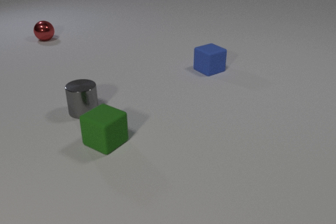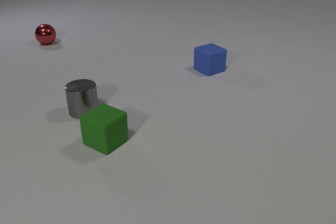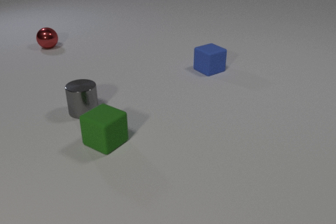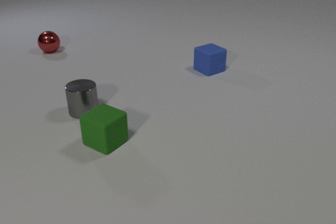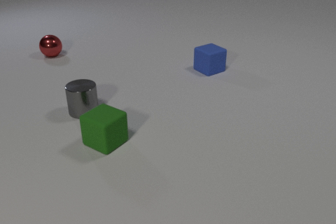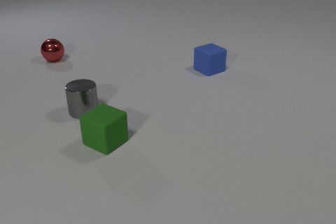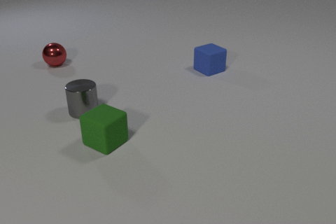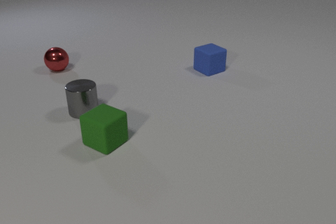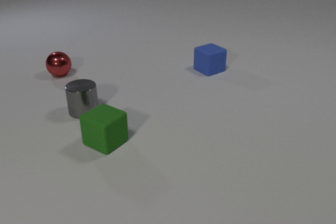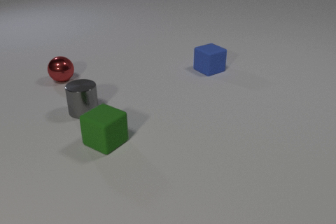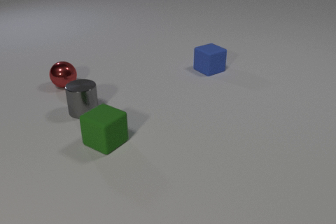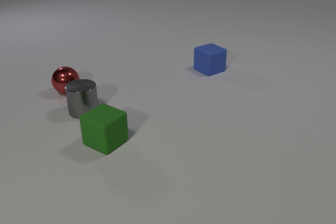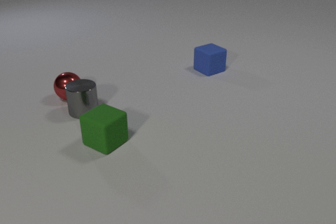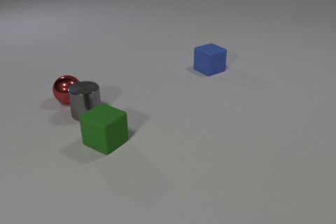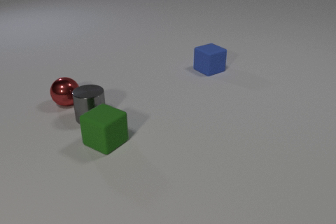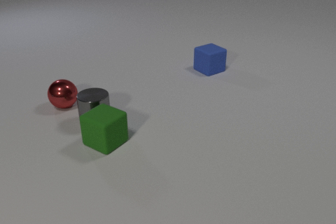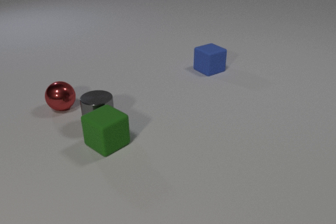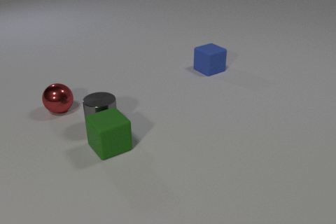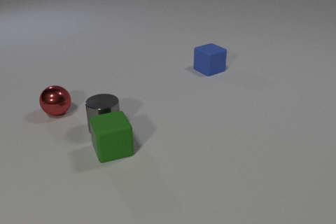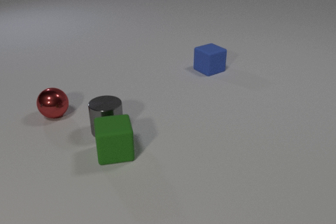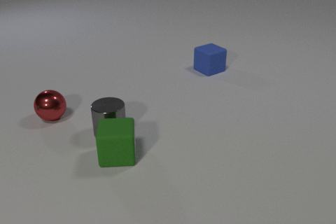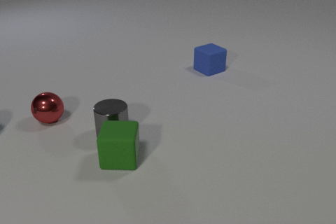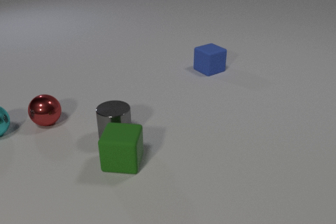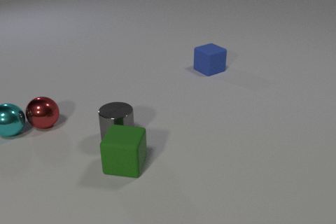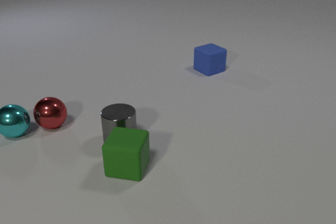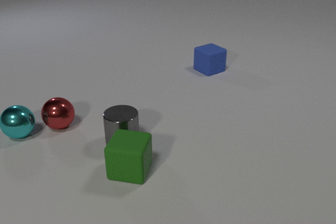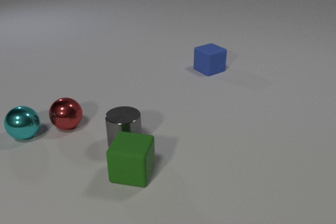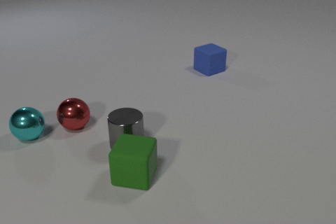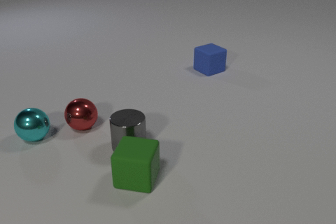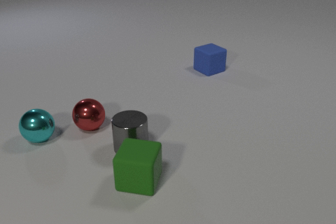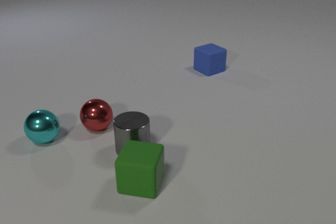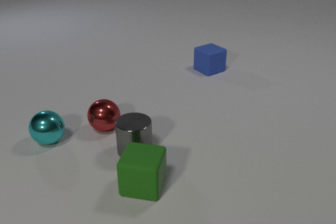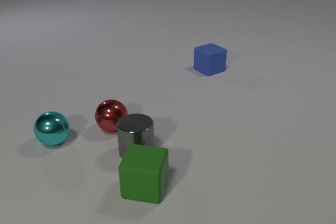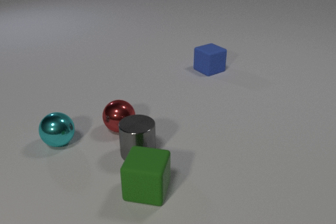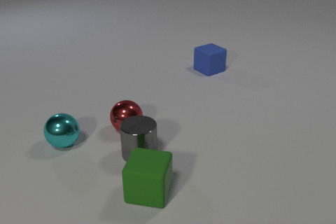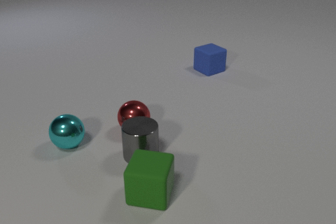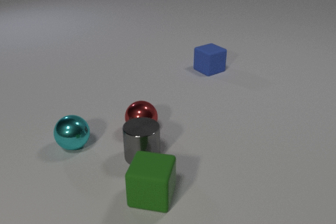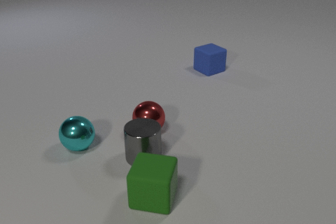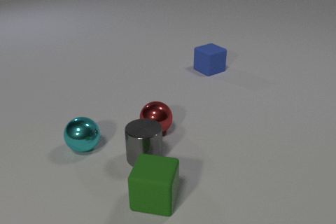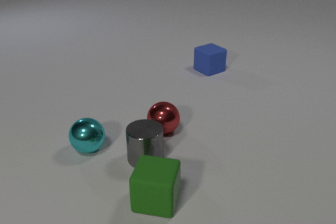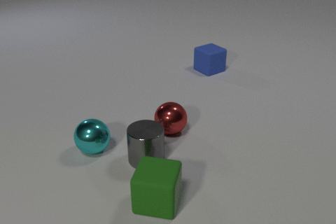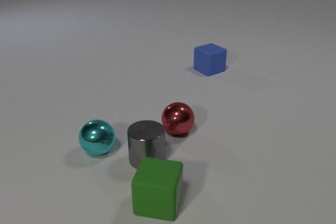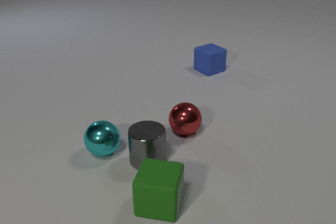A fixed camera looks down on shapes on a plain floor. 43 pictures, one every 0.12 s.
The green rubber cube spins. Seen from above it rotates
clockwise.
The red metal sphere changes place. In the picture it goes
toward the camera.
0.00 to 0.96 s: The red metal sphere rolls toward the camera.
0.96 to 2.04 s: The red metal sphere rolls toward the camera. The gray metal cylinder slides toward the camera and to the right. The green rubber cube slides toward the camera, spins so that its near face slides to the left, clockwise seen from above. The red metal sphere and the gray metal cylinder collide. The gray metal cylinder and the green rubber cube collide.
2.04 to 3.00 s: The red metal sphere rolls toward the camera. The gray metal cylinder slides toward the camera and to the right. The green rubber cube slides toward the camera and to the right, spins so that its near face slides to the left, clockwise seen from above. The cyan metal sphere comes in at the left edge, rolls to the right and toward the camera. The red metal sphere and the cyan metal sphere collide.
3.00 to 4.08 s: The red metal sphere rolls to the right. The gray metal cylinder slides toward the camera and to the right. The green rubber cube slides toward the camera and to the right. The cyan metal sphere rolls to the right and toward the camera.
4.08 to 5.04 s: The red metal sphere rolls to the right. The gray metal cylinder slides toward the camera and to the right. The green rubber cube slides toward the camera and to the right. The cyan metal sphere rolls to the right and toward the camera.
Are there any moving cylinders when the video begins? no.
How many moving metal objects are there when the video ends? 3.
What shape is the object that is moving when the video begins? sphere.
